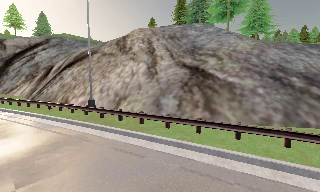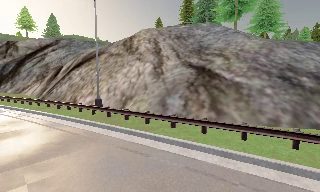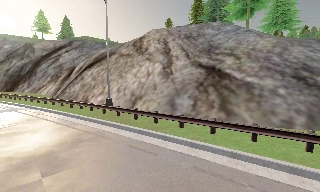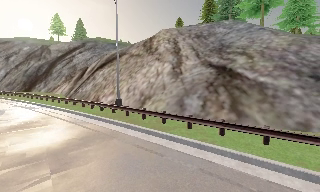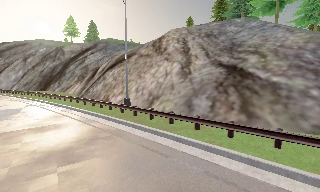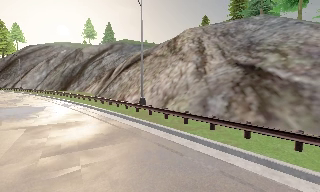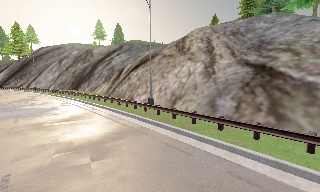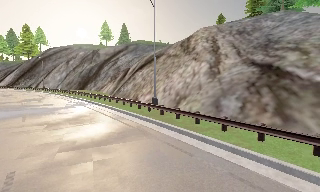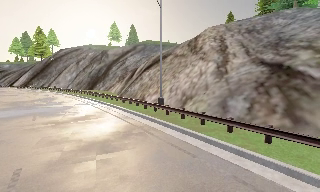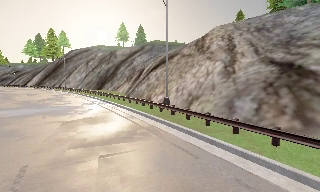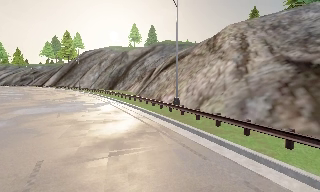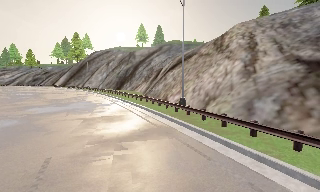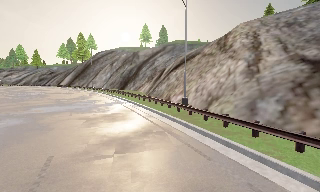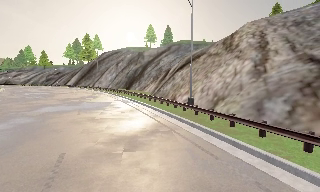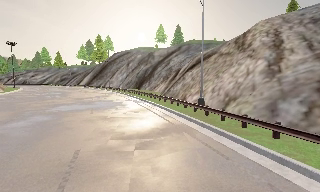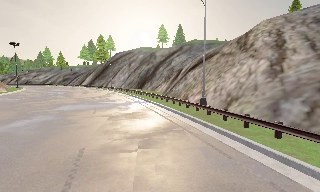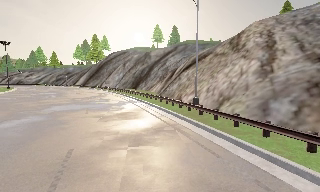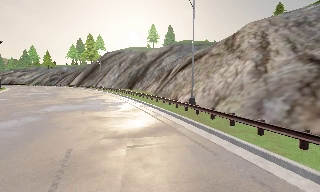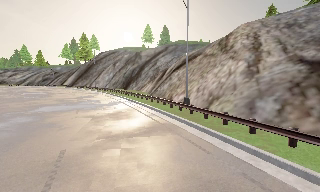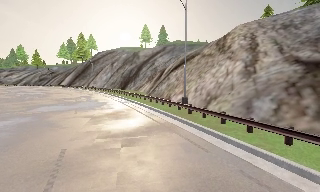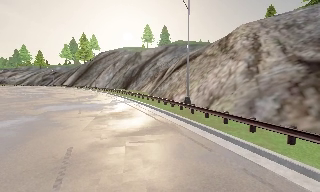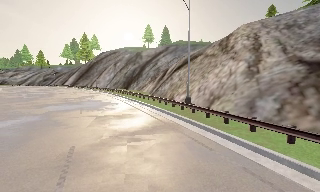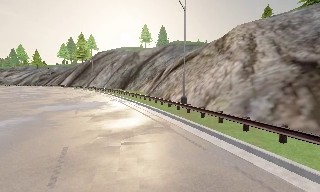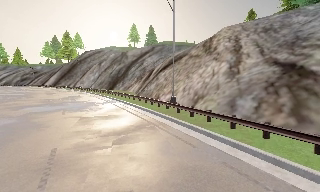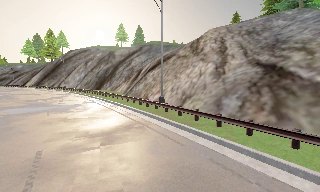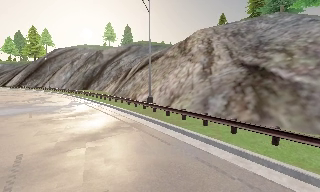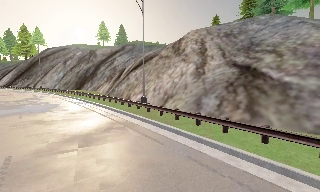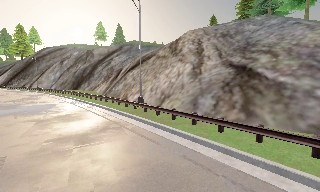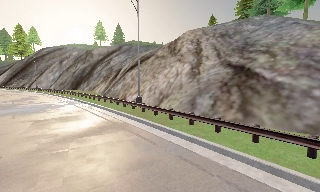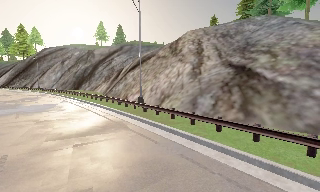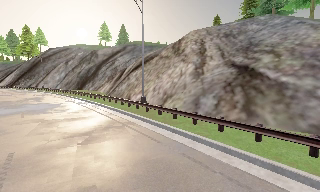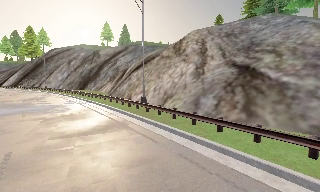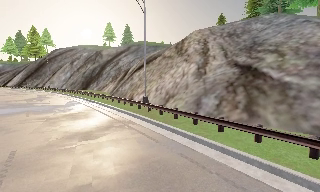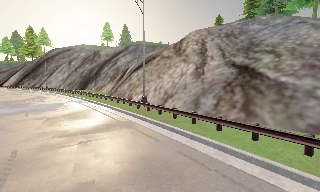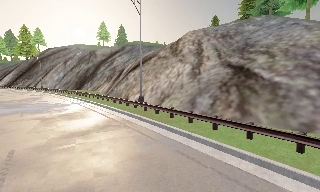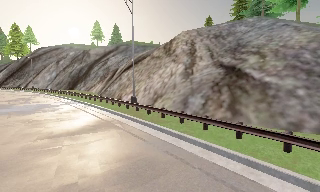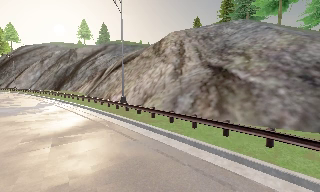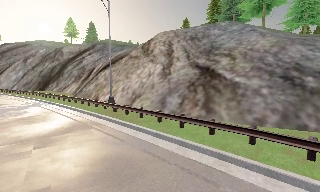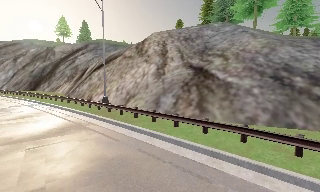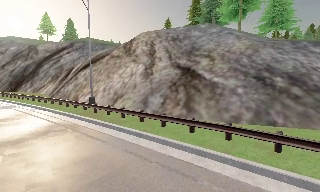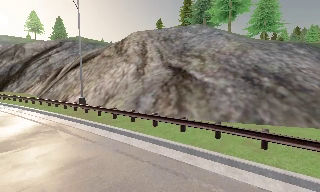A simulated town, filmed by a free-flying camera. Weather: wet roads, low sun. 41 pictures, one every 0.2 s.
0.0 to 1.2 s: The scene slides to the right, as the camera pans about 20 degrees to its left.
1.2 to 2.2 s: The scene slides to the right, as the camera pans about 15 degrees to its left. It travels to its right, about 0.5 m.
2.2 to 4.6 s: The camera travels backward, about 0.5 m, so what stands in front gets smaller.
4.6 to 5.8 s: The camera pans to its right, which is clockwise from overhead, by about 10 degrees.
5.8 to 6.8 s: The camera shifts only a little, or ends up much as it began.
6.8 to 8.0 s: The scene slides to the left, as the camera pans about 20 degrees to its right.
The film runs backward here.
